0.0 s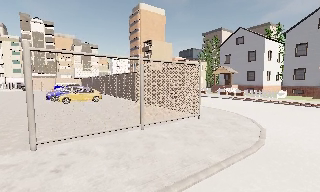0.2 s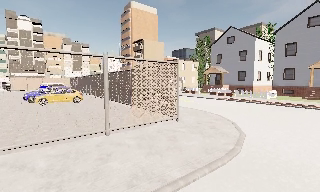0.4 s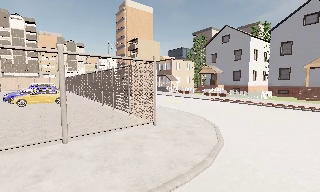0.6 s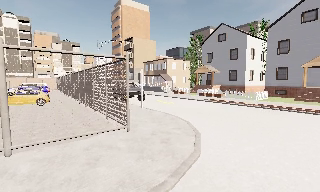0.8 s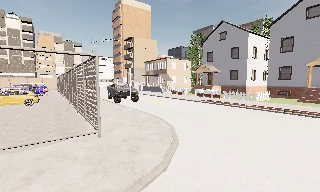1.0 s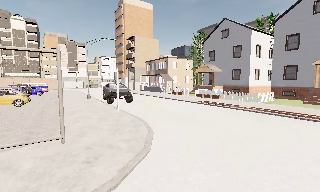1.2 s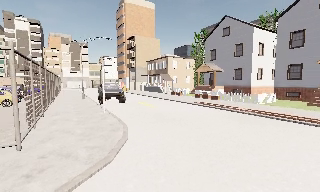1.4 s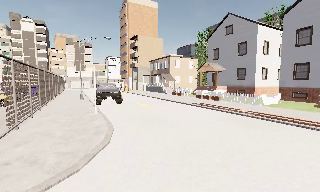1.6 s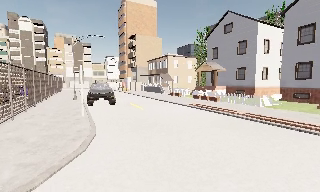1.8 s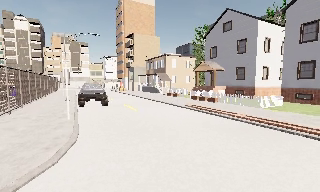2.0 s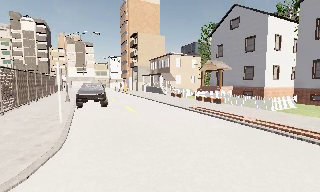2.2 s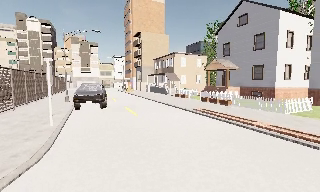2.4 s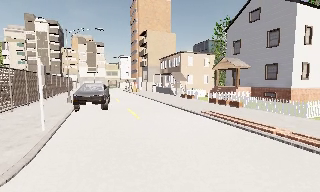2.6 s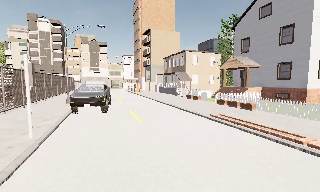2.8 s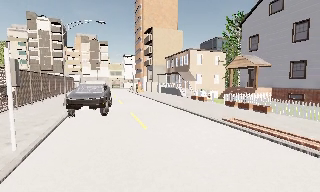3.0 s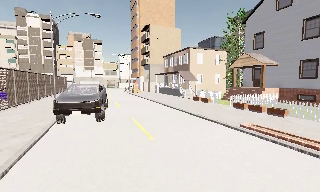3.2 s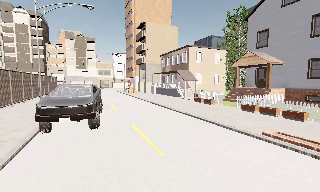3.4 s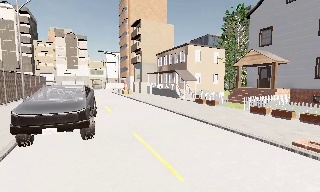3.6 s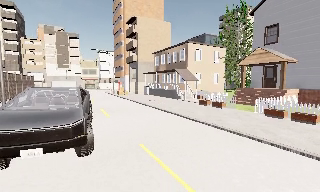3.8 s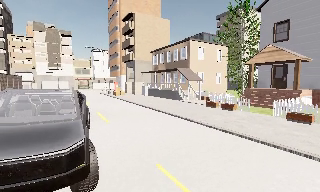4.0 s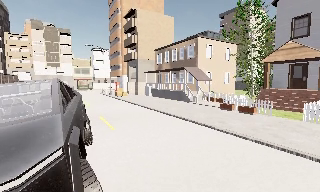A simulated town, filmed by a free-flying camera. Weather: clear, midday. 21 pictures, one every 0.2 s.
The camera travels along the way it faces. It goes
forward.
0.0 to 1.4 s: The camera travels to its right and forward, about 9 m, so close, fixed things drift to the left.
1.4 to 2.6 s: The camera travels forward, about 5 m, so what stands in front looms larger.
2.6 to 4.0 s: The camera pans to its right, which is clockwise from overhead, by about 10 degrees. It travels forward and to its left, about 10 m, so what stands in front looms larger.
The film runs backward here.
